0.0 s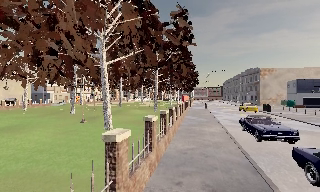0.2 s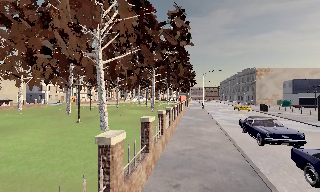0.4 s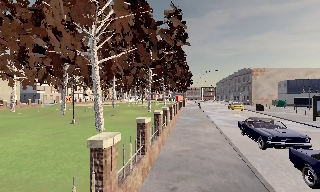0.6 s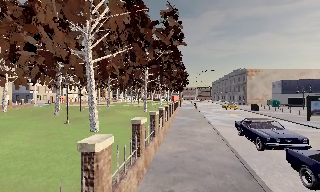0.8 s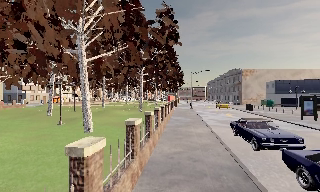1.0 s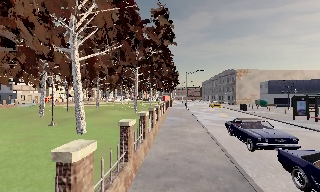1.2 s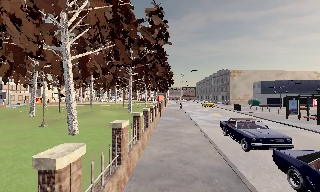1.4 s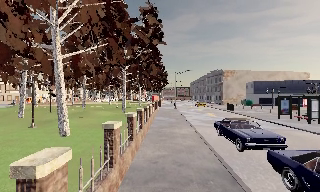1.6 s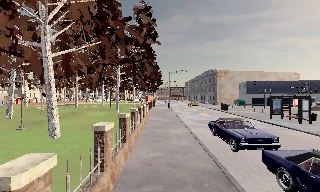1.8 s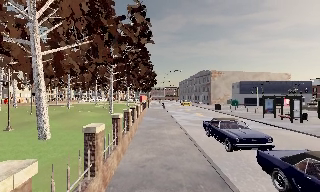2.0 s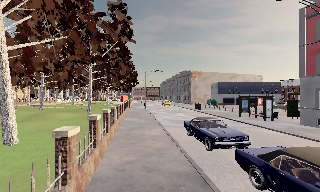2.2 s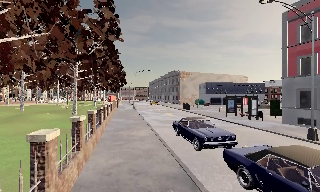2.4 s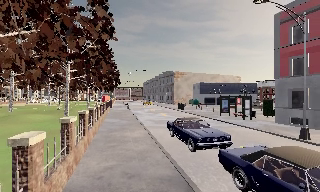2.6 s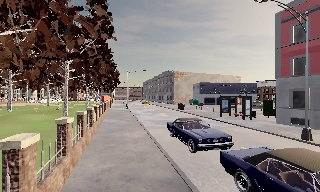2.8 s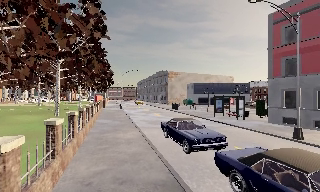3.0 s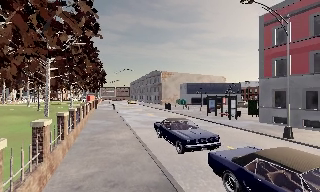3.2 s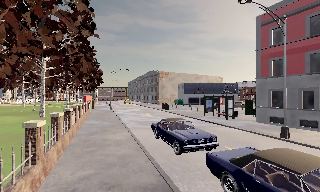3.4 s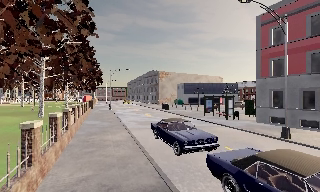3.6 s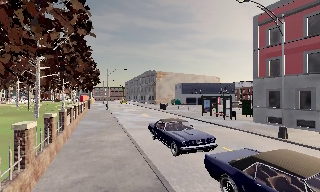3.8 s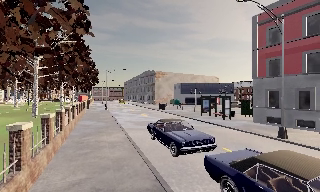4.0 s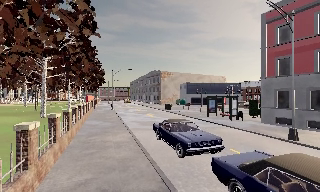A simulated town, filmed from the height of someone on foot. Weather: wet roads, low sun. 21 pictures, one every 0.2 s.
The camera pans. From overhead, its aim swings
clockwise.
The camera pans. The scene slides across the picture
to the left.
0.0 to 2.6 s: The camera swings to its right by about 30 degrees, and the scene slides to the left. It travels forward, about 2 m, so what stands in front looms larger.
2.6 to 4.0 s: The camera travels forward, about 0.5 m, so what stands in front looms larger.
The film runs forward here.
